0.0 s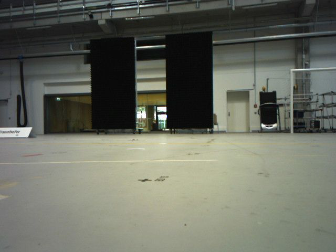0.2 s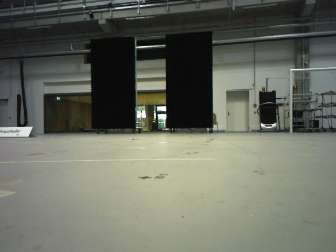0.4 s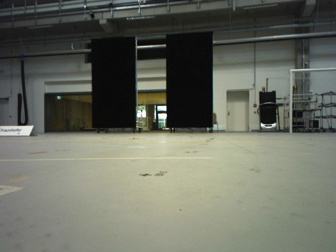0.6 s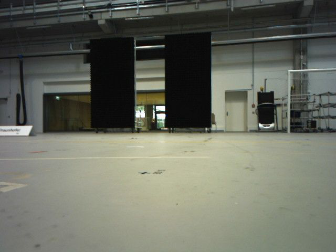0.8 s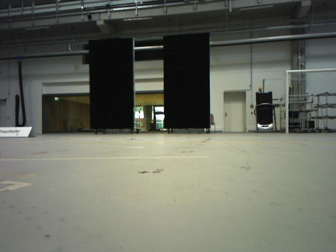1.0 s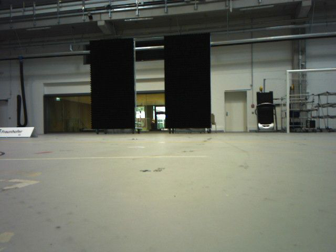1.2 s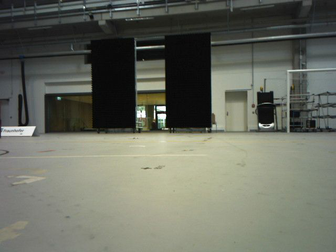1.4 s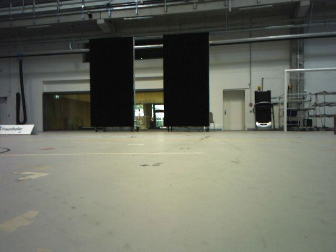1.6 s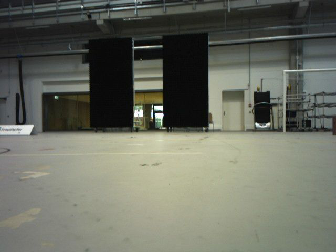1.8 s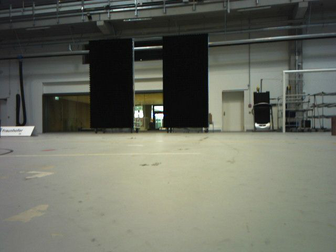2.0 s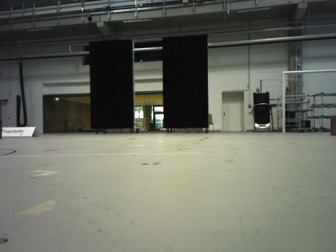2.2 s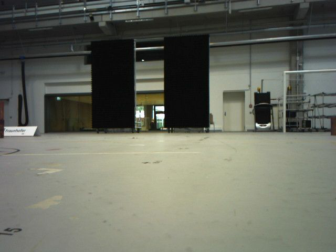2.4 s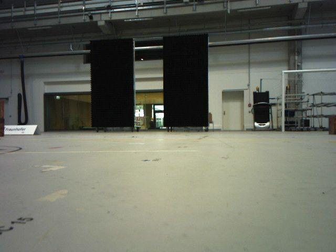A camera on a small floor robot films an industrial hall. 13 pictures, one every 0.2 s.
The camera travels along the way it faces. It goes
backward.
0.0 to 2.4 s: The camera travels backward, about 0.5 m, so what stands in front gets smaller.
The film runs backward here.
